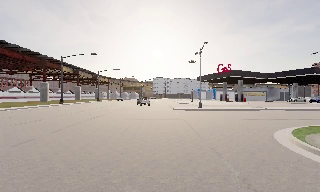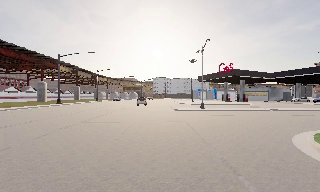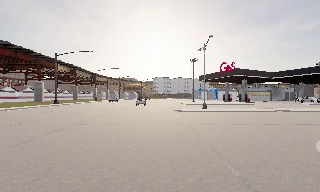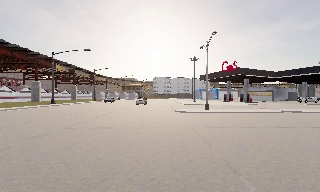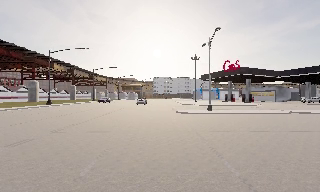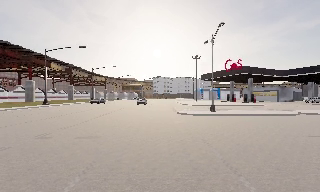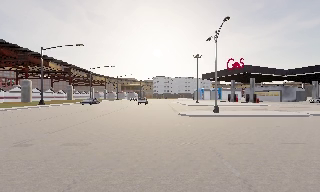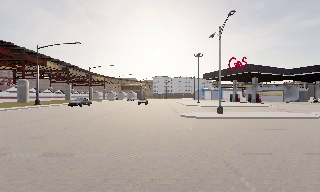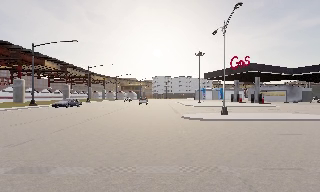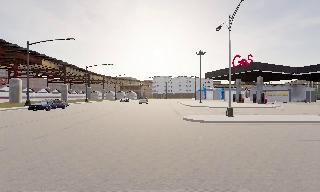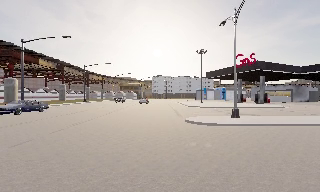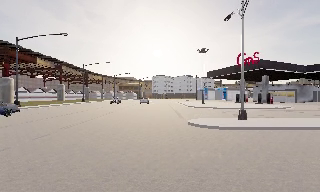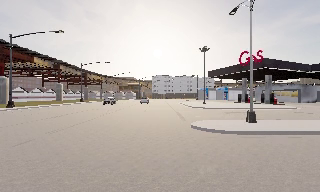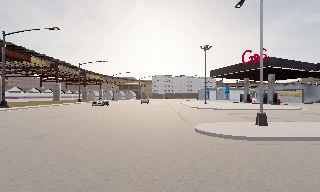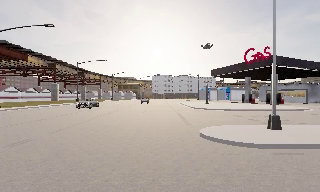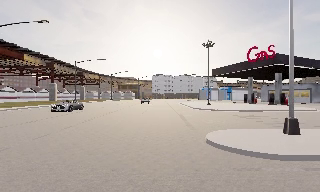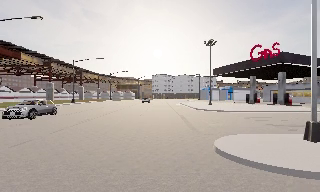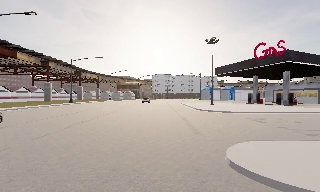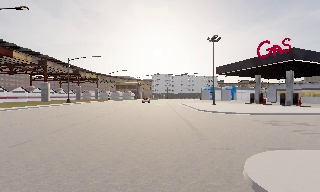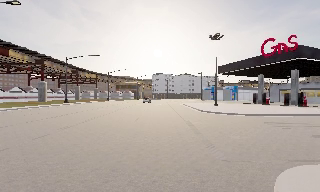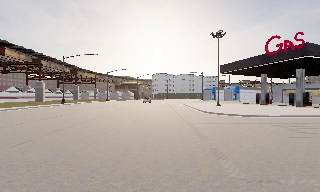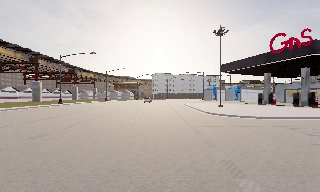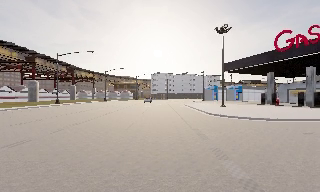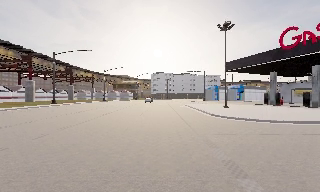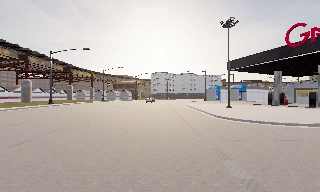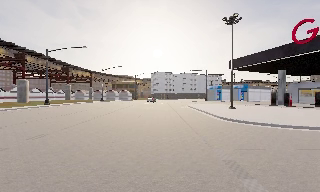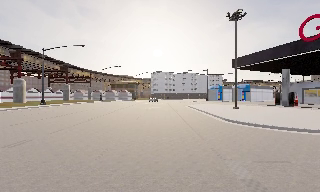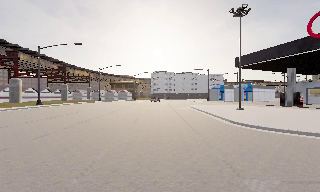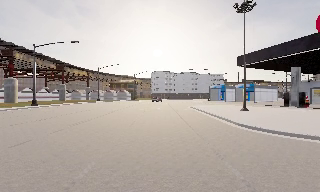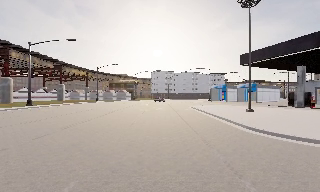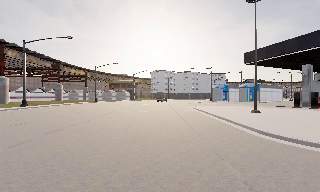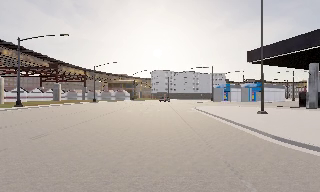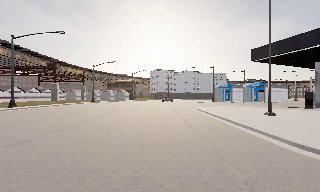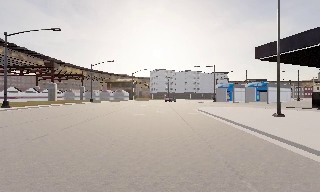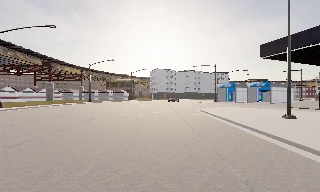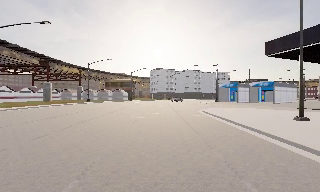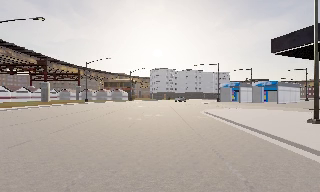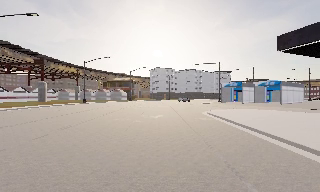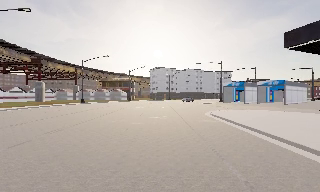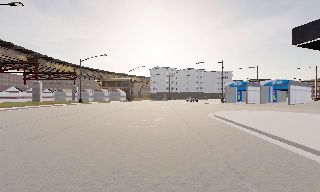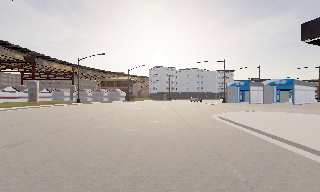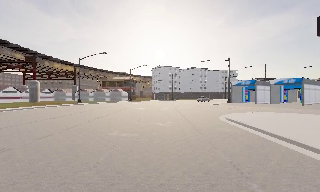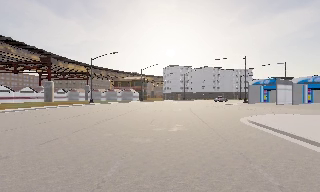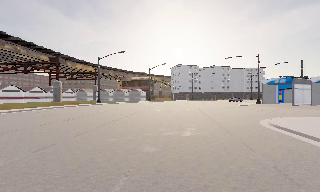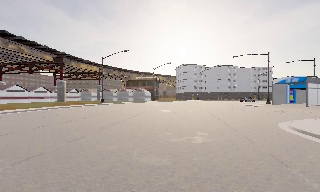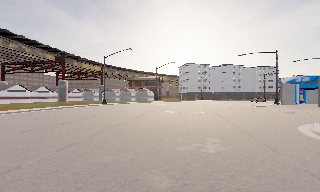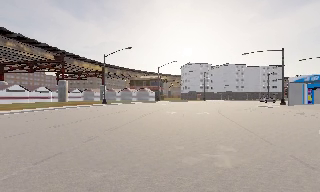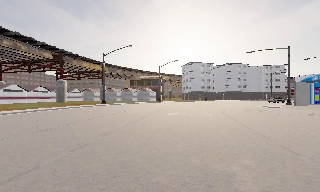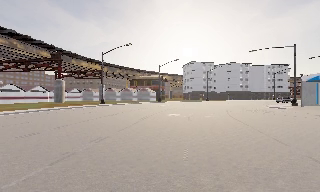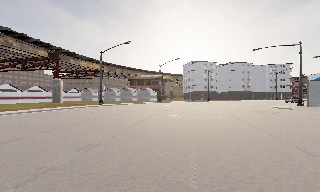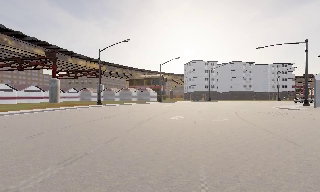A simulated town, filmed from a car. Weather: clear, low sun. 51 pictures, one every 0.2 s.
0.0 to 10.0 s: The camera swings to its left by about 10 degrees, and the scene slides to the right. It travels forward, about 50 m, so what stands in front looms larger.
The film runs forward here.
